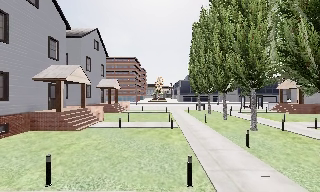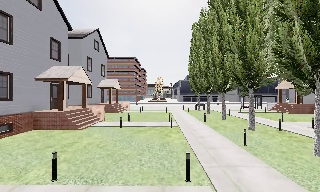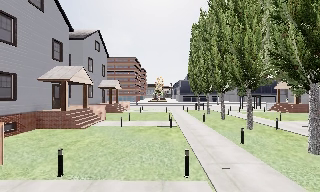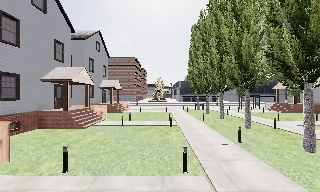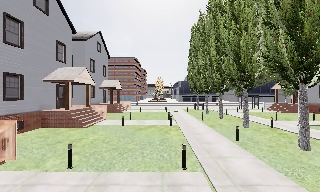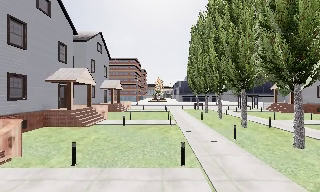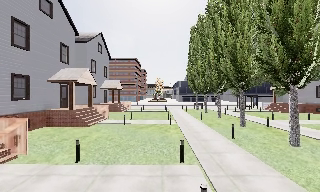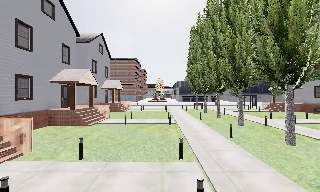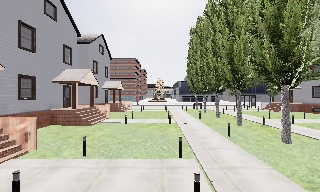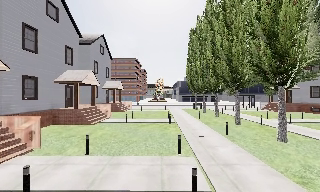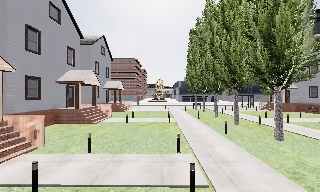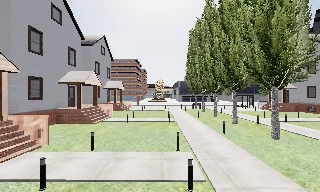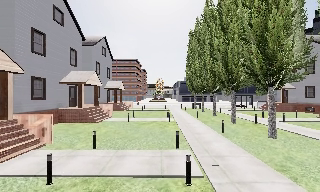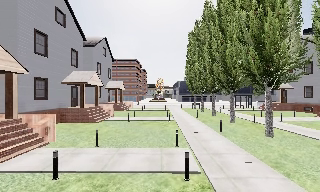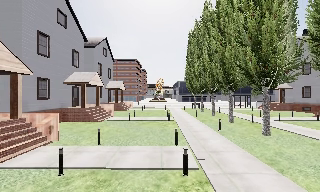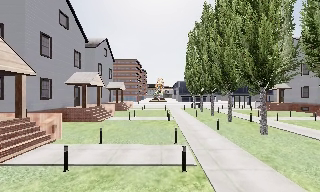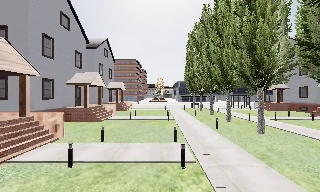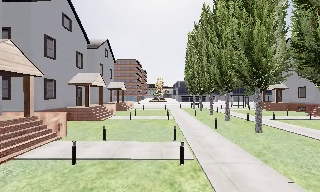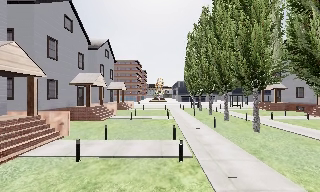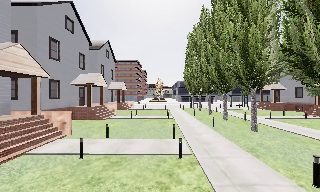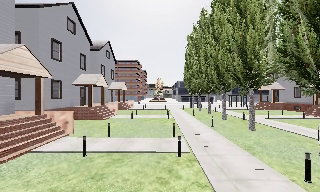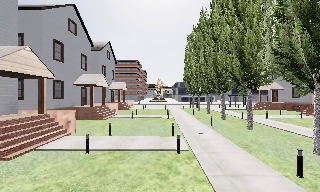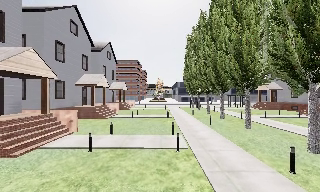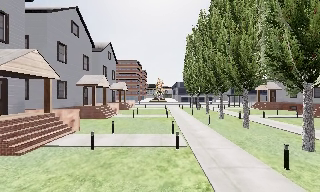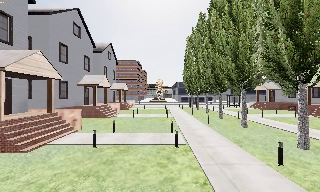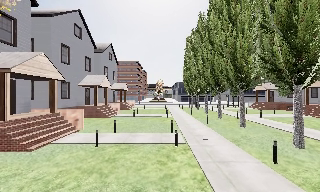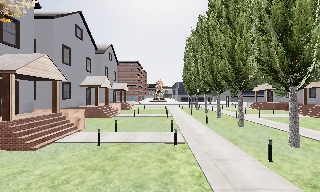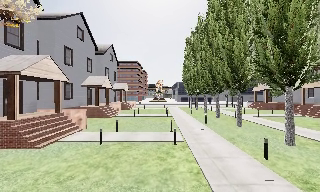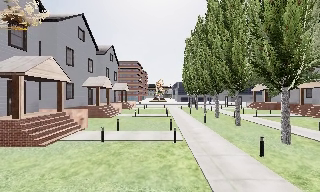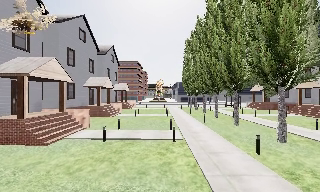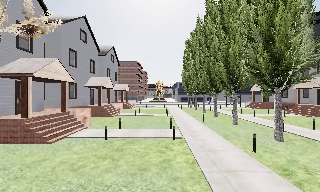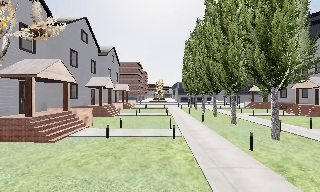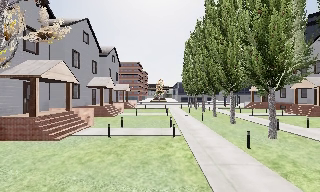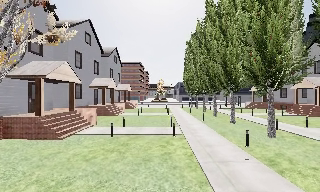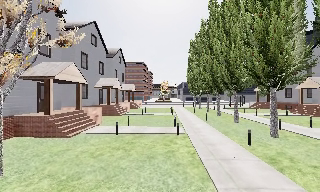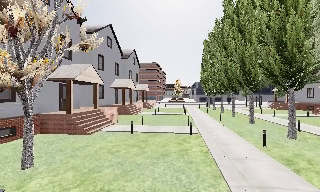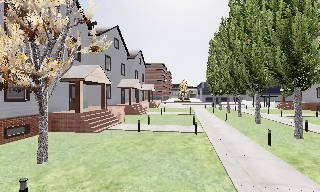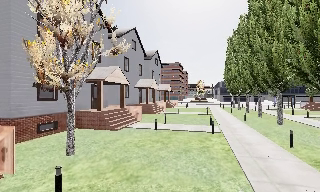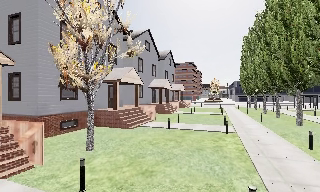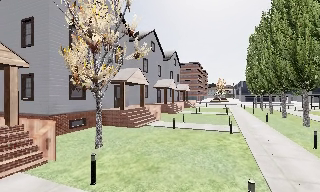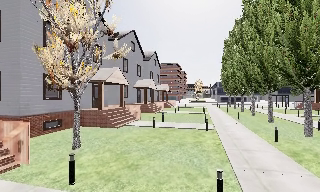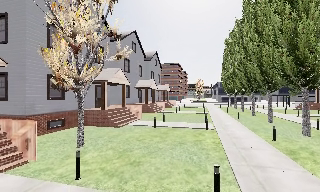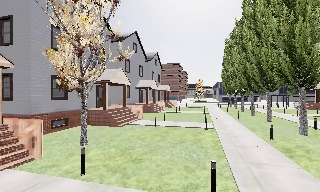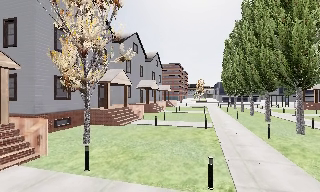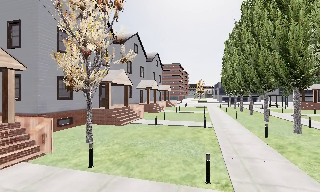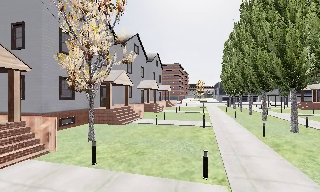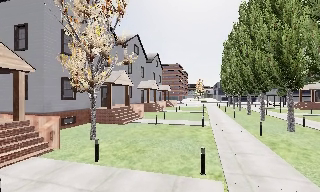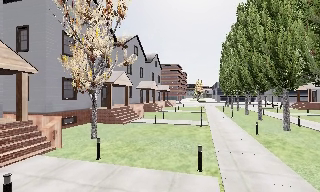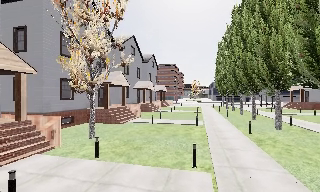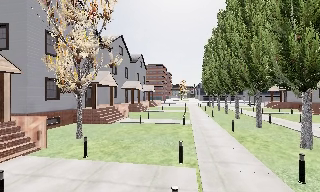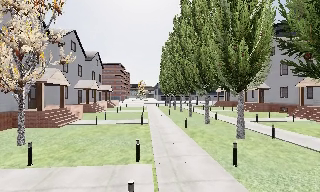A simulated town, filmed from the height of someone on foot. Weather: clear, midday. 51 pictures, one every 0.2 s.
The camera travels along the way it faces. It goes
backward.
0.0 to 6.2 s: The camera travels backward, about 8 m, so what stands in front gets smaller.
6.2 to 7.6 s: The scene slides to the right, as the camera pans about 20 degrees to its left. It travels backward, about 2 m, so what stands in front gets smaller.
7.6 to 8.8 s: The camera travels backward, about 1.5 m, so what stands in front gets smaller.
8.8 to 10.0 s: The scene slides to the left, as the camera pans about 20 degrees to its right. It travels backward, about 1.5 m, so what stands in front gets smaller.
The film runs backward here.
